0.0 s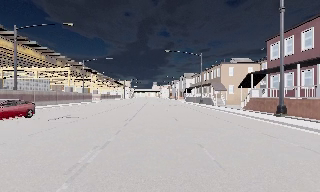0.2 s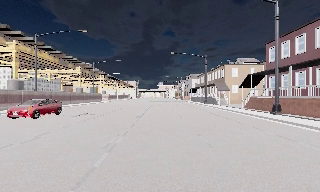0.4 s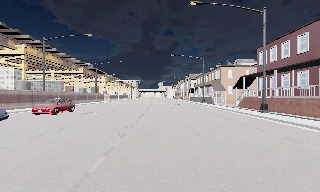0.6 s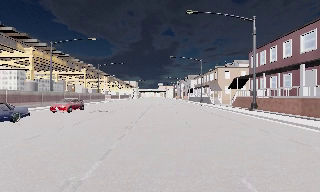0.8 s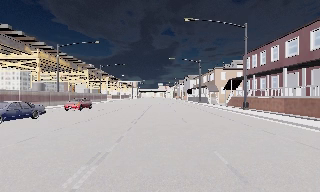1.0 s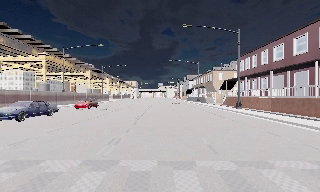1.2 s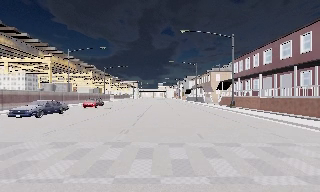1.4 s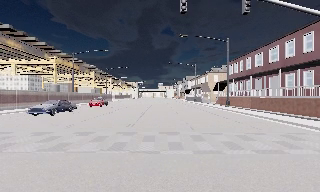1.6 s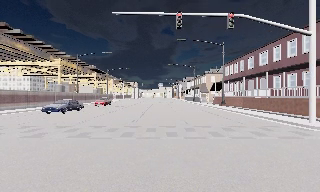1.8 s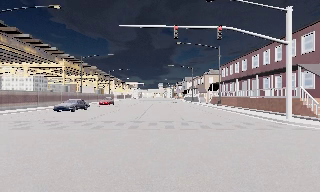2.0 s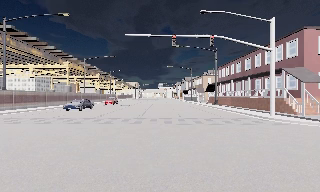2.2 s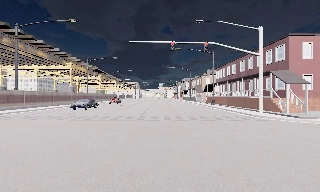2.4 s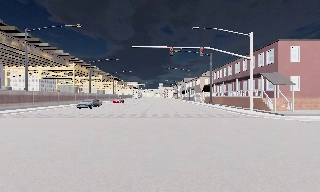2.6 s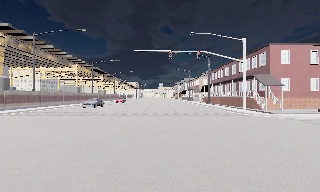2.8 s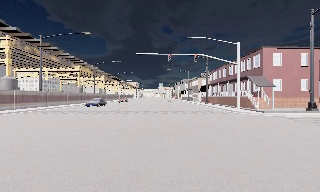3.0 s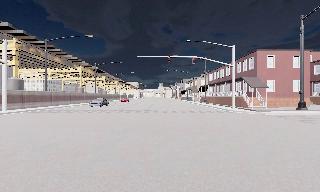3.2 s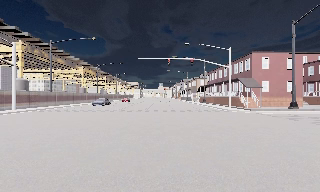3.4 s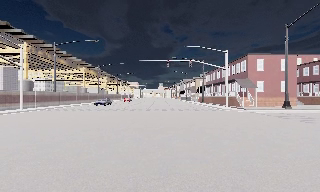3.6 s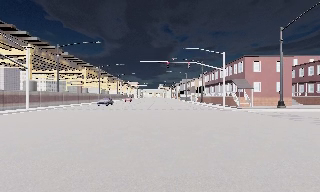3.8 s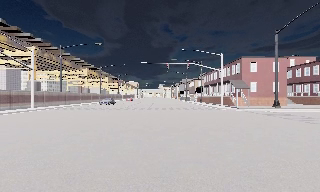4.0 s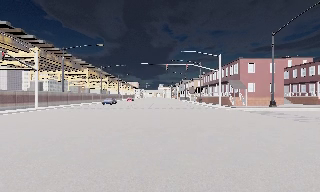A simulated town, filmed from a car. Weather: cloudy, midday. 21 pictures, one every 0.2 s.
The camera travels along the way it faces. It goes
backward.
0.0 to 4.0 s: The camera travels backward, about 30 m, so what stands in front gets smaller. It loses speed.
The film runs backward here.
